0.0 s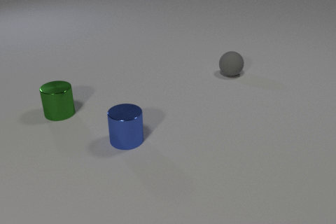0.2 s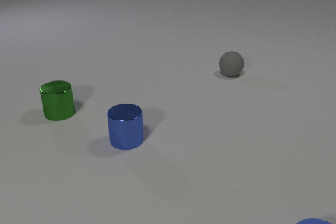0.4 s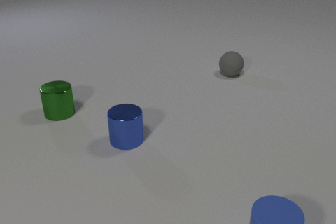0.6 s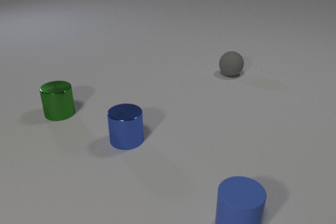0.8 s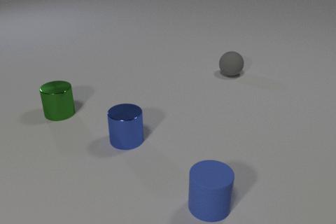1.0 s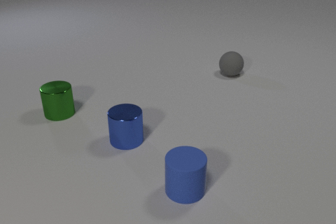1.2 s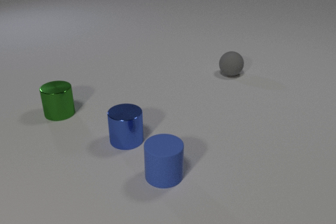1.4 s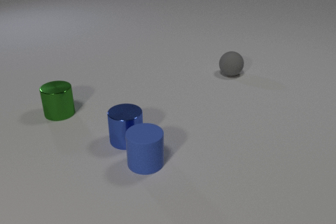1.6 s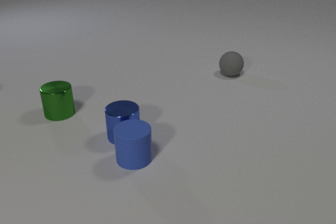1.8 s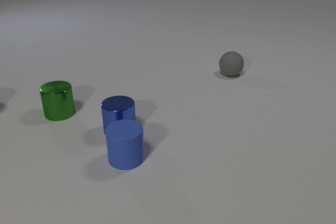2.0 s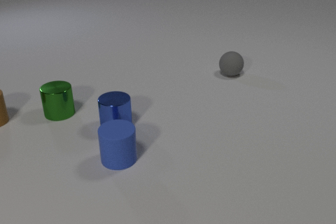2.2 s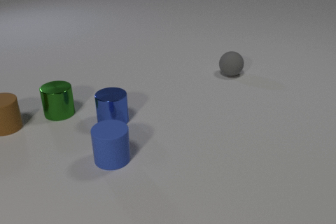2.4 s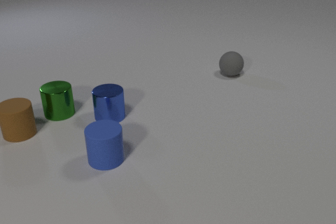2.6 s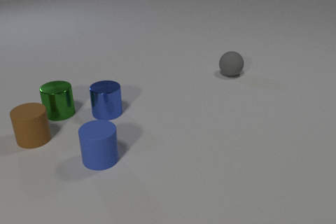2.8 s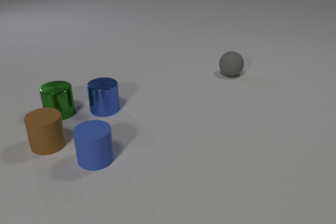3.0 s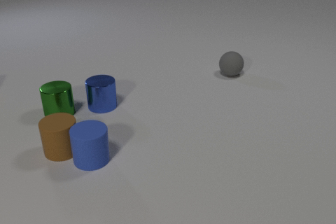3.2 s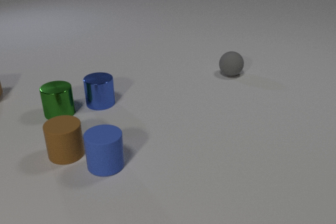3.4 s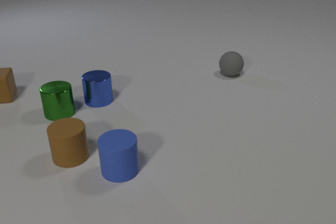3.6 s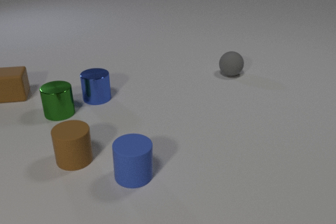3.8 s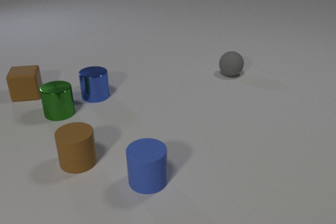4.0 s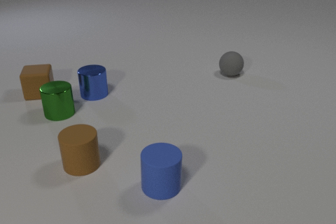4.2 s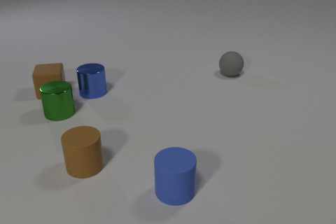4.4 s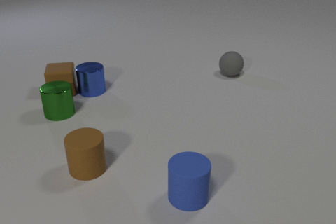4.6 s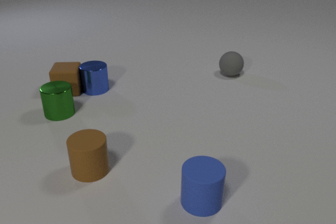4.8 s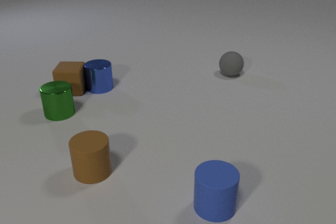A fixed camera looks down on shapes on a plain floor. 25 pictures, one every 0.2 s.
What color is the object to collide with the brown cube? blue.
How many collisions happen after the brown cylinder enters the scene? 2.
What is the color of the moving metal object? blue.
0.0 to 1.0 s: The blue rubber cylinder comes in at the bottom edge, slides to the left and away from the camera.
1.0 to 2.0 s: The blue rubber cylinder slides to the left and away from the camera. The blue metal cylinder slides away from the camera. The brown rubber cylinder comes in at the left edge, slides toward the camera and to the right. The blue rubber cylinder and the blue metal cylinder collide.
2.0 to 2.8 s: The blue rubber cylinder slides to the left. The blue metal cylinder slides away from the camera. The brown rubber cylinder slides toward the camera and to the right.
2.8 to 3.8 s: The blue rubber cylinder slides to the right and toward the camera. The blue metal cylinder slides away from the camera. The brown rubber cube comes in at the left edge, slides to the right. The brown rubber cylinder slides toward the camera and to the right. The blue rubber cylinder and the brown rubber cylinder collide.
3.8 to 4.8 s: The blue rubber cylinder slides to the right and toward the camera. The blue metal cylinder slides away from the camera. The brown rubber cube slides to the right. The brown rubber cylinder slides toward the camera and to the right. The blue metal cylinder and the brown rubber cube collide.
